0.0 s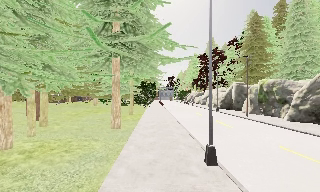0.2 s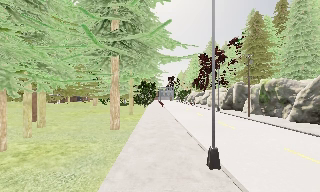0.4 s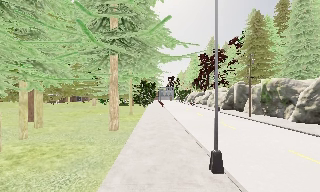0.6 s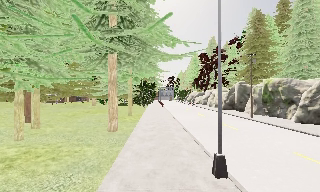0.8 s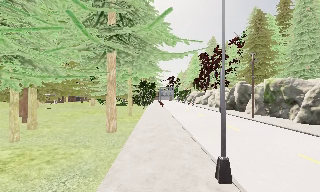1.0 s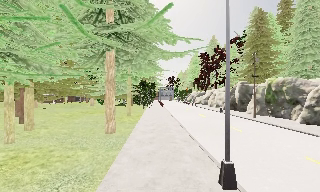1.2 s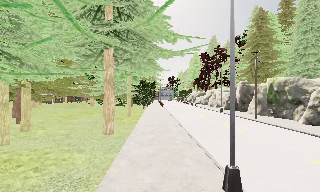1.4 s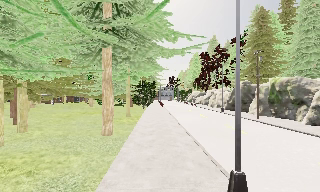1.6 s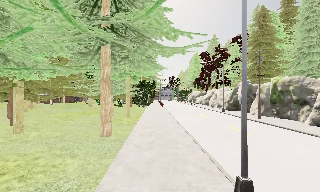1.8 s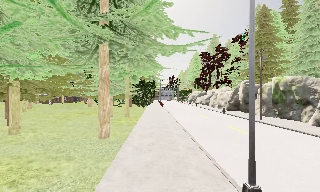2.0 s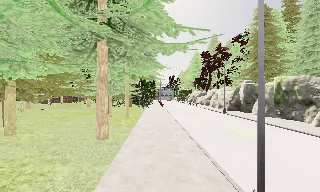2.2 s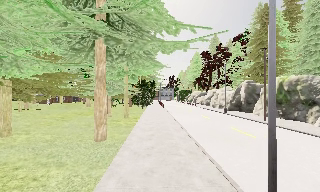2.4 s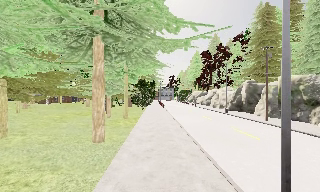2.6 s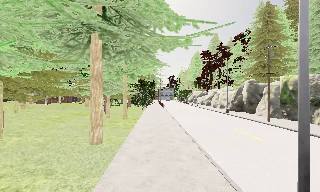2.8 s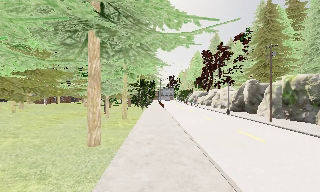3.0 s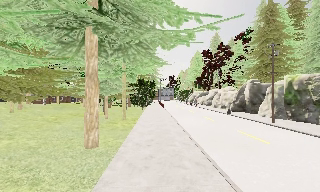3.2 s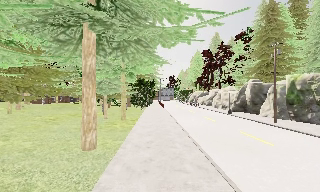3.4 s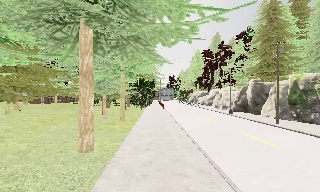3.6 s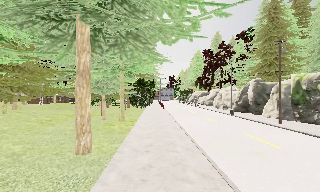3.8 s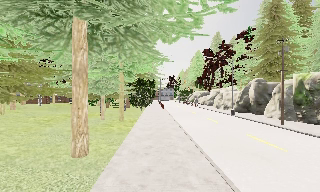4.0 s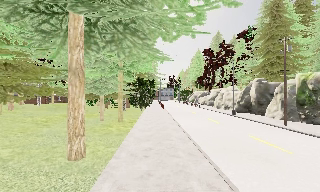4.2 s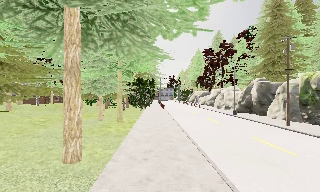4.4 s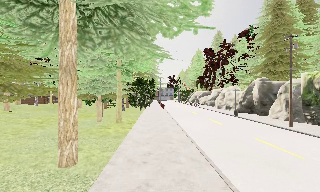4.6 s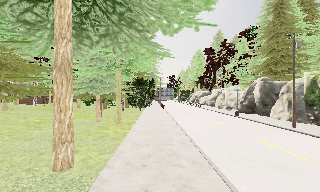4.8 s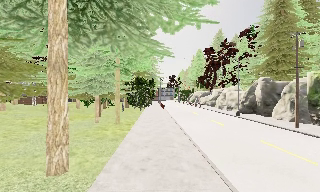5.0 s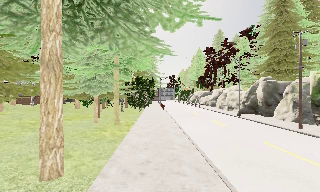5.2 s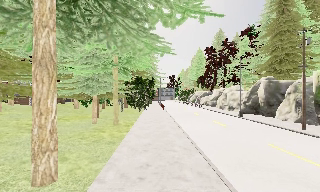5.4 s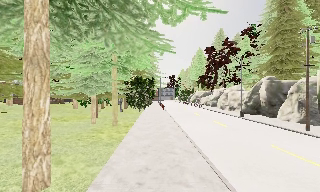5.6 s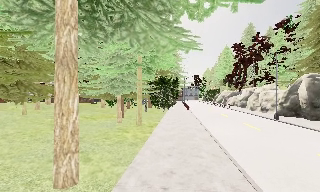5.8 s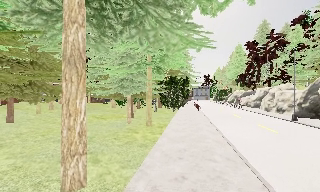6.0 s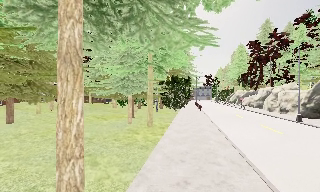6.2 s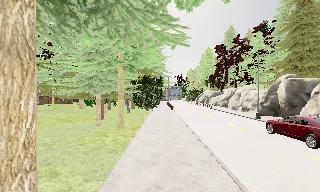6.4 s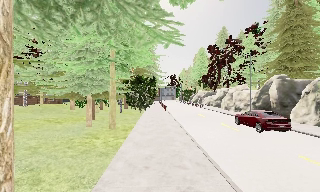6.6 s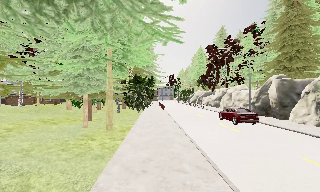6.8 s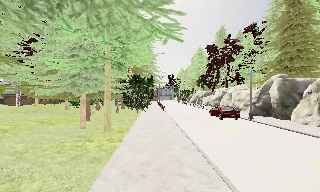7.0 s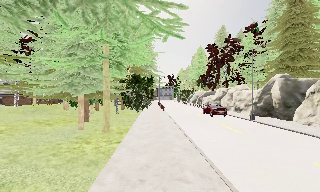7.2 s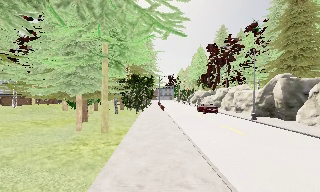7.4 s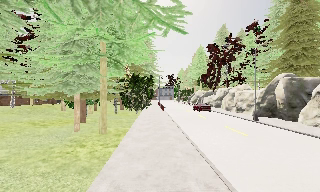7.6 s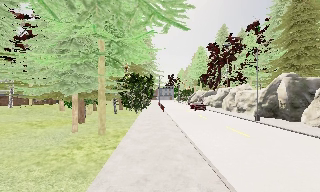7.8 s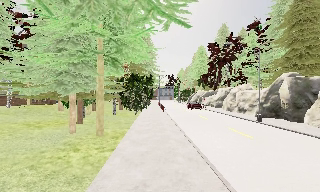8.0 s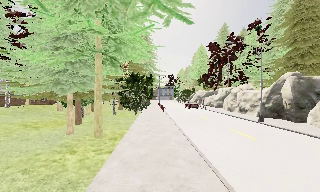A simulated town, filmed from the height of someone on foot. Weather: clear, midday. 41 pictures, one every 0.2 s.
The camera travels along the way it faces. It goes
forward.
0.0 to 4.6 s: The camera travels forward, about 7 m, so what stands in front looms larger.
4.6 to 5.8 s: The scene slides to the right, as the camera pans about 10 degrees to its left. It travels forward, about 2 m, so what stands in front looms larger.
5.8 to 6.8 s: The camera pans to its right, which is clockwise from overhead, by about 15 degrees. It travels forward, about 1.5 m, so what stands in front looms larger.
6.8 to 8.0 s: The camera travels forward, about 2 m, so what stands in front looms larger.
The film runs forward here.
